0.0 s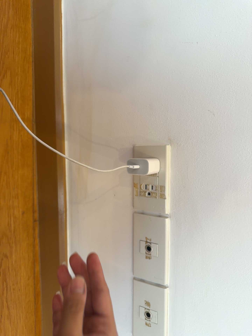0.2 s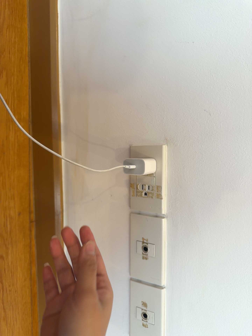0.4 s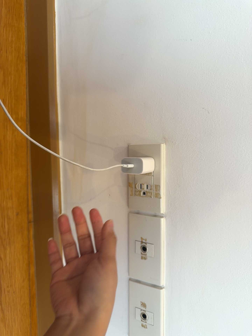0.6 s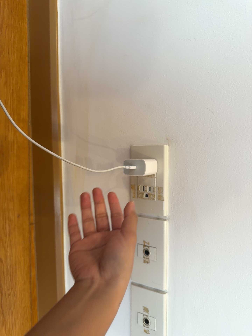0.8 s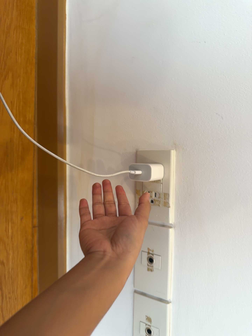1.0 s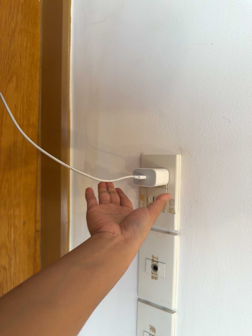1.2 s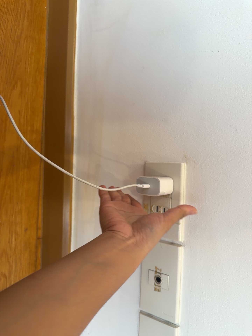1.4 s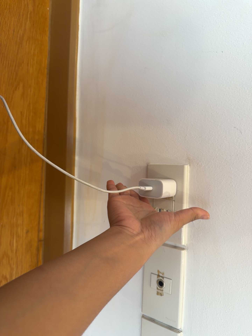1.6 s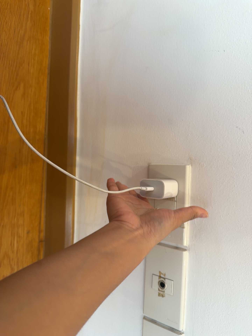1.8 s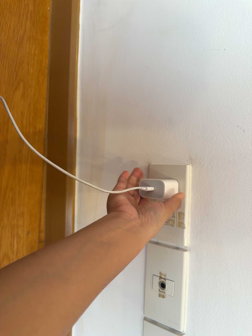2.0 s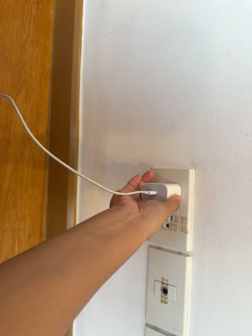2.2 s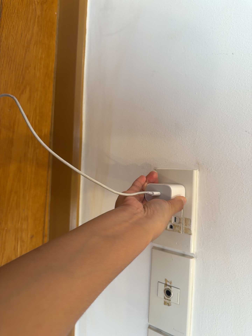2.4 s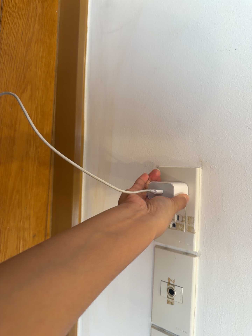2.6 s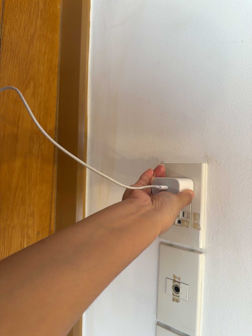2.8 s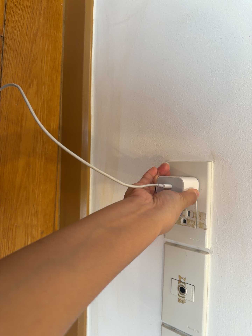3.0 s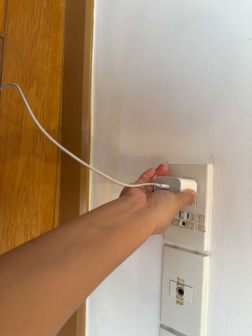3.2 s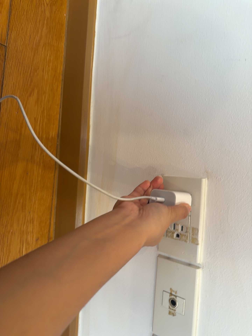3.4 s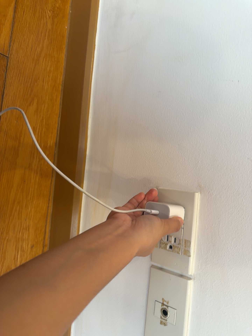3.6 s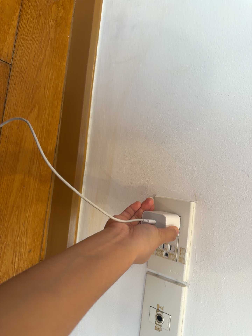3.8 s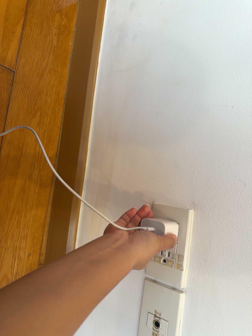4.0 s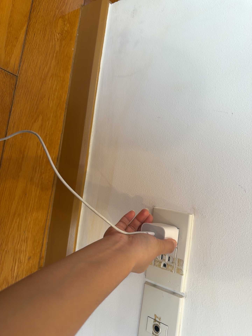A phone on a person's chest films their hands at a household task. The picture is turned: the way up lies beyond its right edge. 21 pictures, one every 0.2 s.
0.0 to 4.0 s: The camera's aim tips toward the top of its view by about 10 degrees, and the scene shifts downward.
The film runs backward here.
